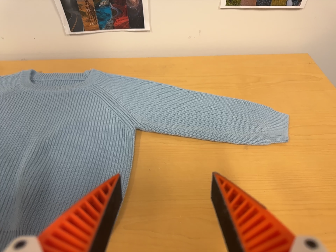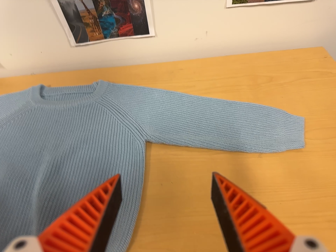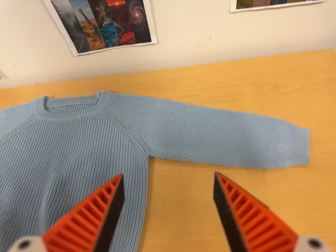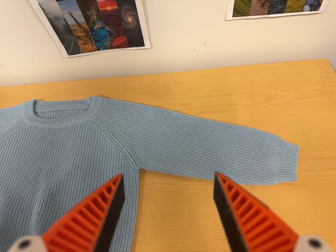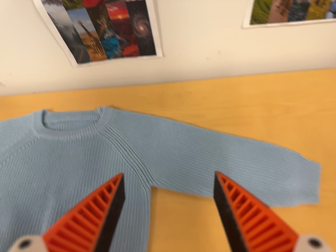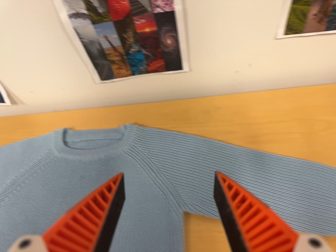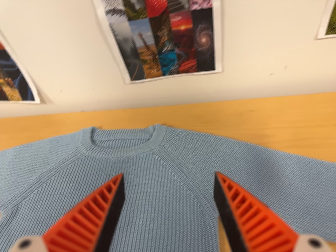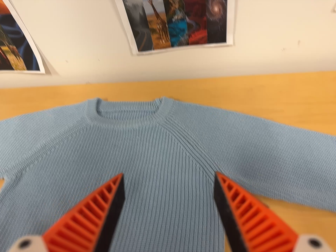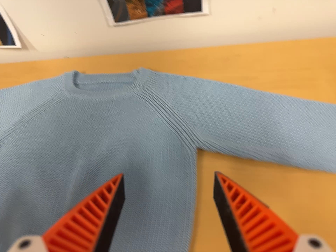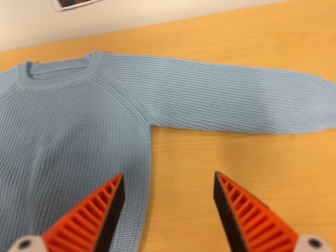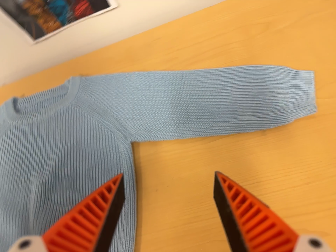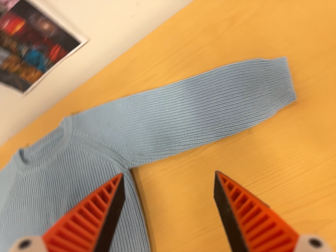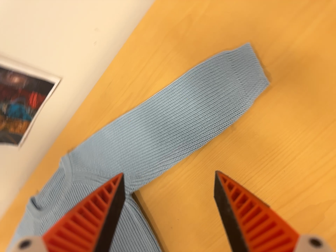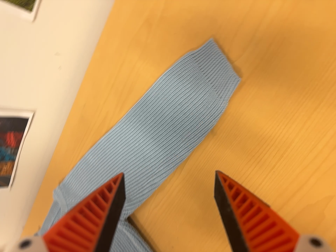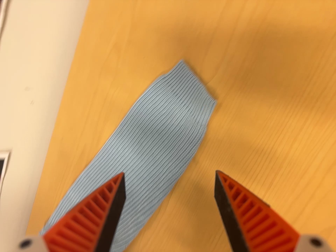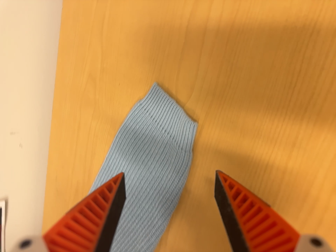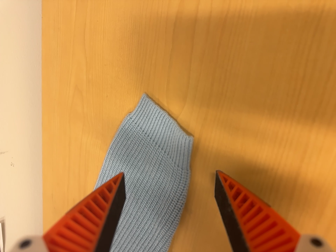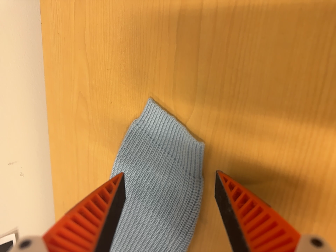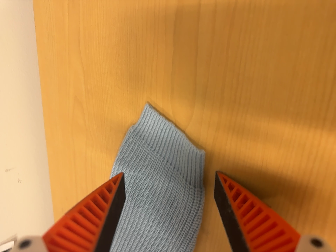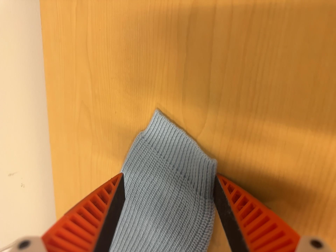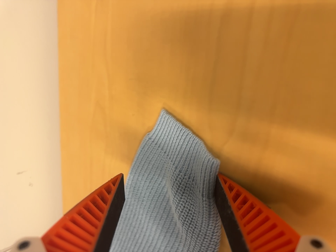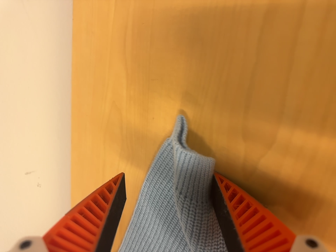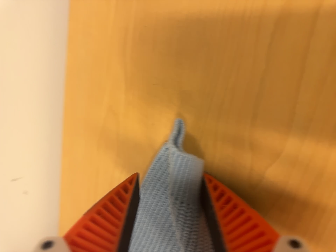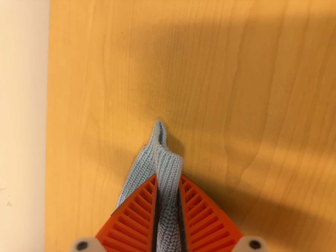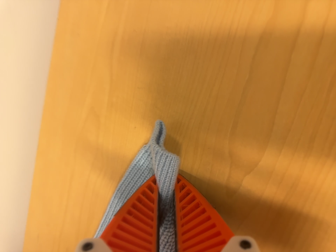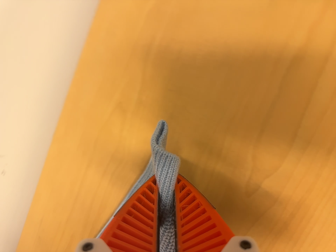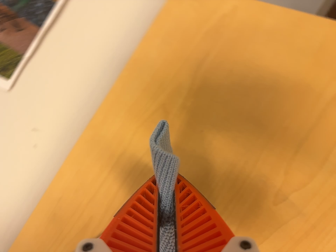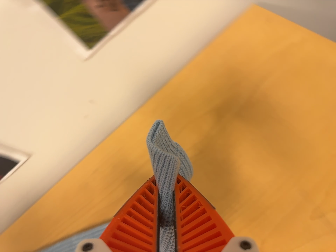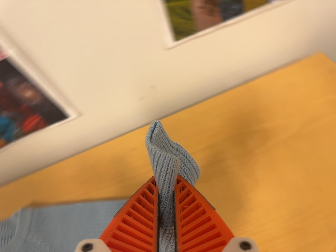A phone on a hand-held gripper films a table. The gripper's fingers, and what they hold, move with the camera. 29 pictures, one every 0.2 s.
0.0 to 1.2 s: The camera pans to its left by about 10 degrees. It travels toward the top of its view, forward and to its left, about 18 cm, so close, fixed things drift downward.
1.2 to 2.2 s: The camera travels to its right, about 18 cm, so close, fixed things drift to the left. Its aim tips toward the bottom of its view by about 15 degrees, and the scene shifts upward. It rolls about its line of sight by about 30 degrees, and the scene rotates counterclockwise.
2.2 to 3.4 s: The camera travels to its right, toward the top of its view and forward, about 26 cm. It rolls about its line of sight by about 50 degrees, and the scene rotates counterclockwise.
3.4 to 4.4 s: The camera travels forward and to its left, about 8 cm, so what stands in front looms larger.
4.4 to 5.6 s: The camera travels to its left and backward, about 28 cm, so close, fixed things drift to the right. Its aim tips toward the top of its view by about 15 degrees. It rolls about its line of sight by about 60 degrees, and the scene rotates clockwise.
The film runs forward here.
